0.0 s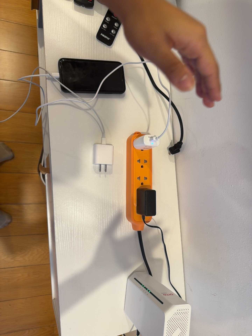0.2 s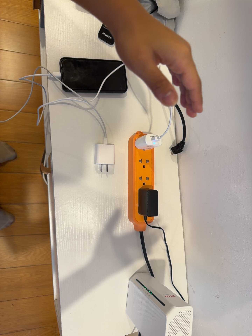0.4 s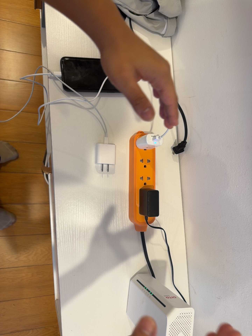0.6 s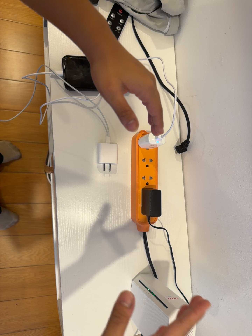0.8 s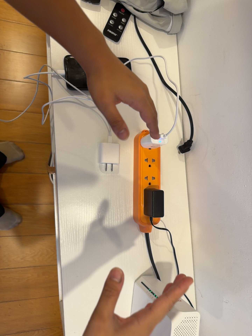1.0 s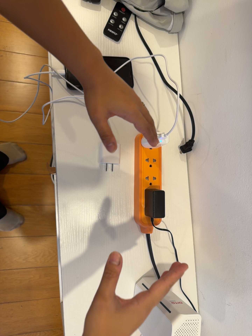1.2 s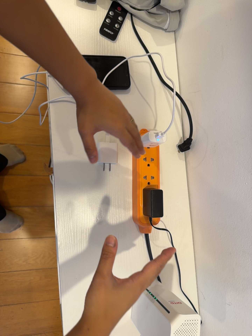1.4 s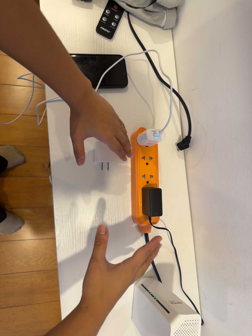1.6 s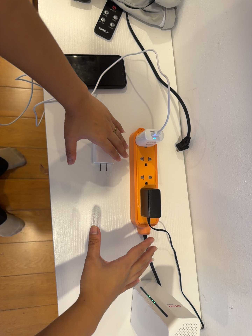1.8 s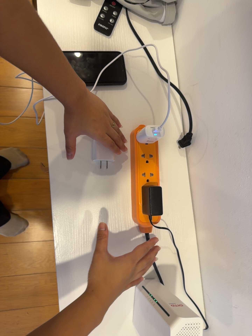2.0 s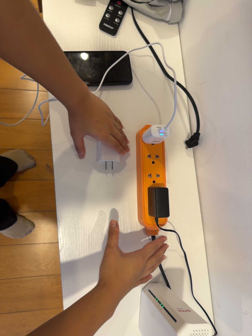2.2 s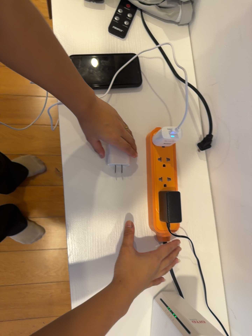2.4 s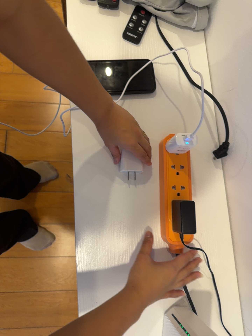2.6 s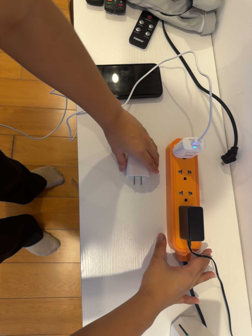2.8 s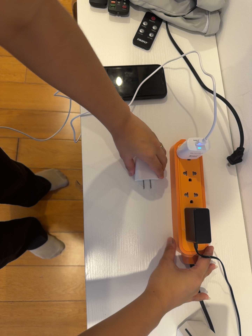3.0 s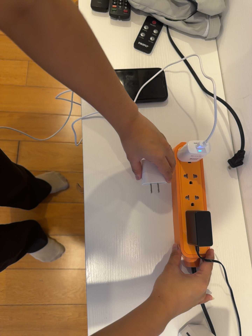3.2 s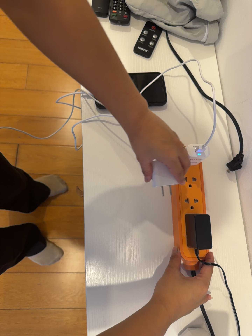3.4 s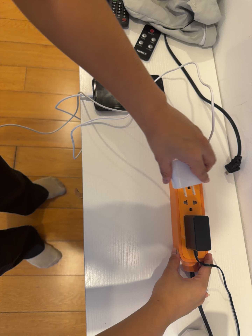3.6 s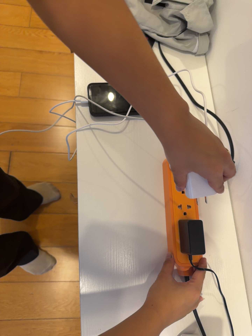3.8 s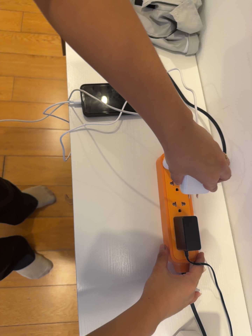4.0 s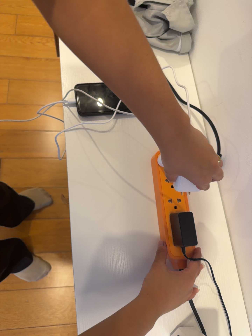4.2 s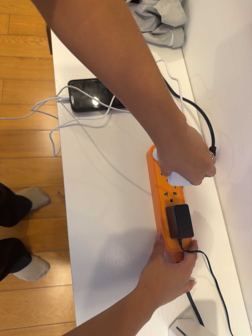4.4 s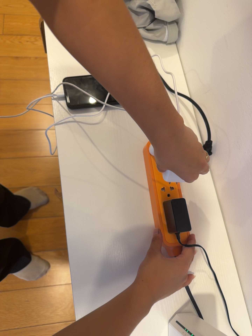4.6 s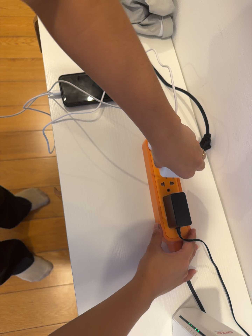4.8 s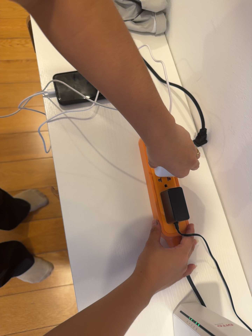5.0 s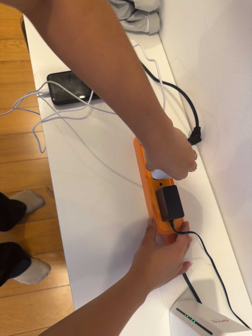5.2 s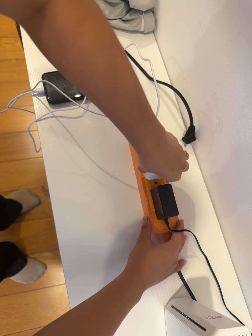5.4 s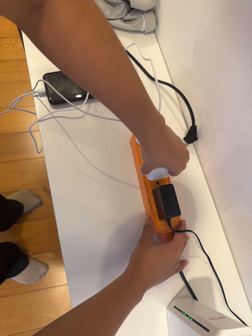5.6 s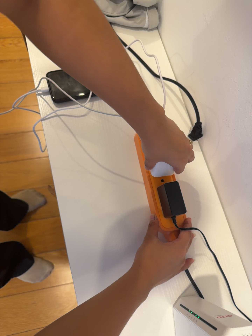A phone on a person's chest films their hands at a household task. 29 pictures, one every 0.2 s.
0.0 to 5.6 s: The camera pans to its left by about 10 degrees. It travels toward the bottom of its view, to its right and forward, about 14 cm. Its aim tips toward the top of its view by about 10 degrees. It rolls about its line of sight by about 10 degrees, and the scene rotates counterclockwise.
The film runs forward here.
